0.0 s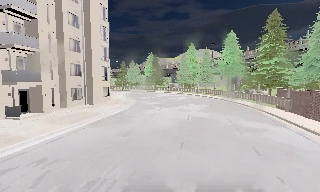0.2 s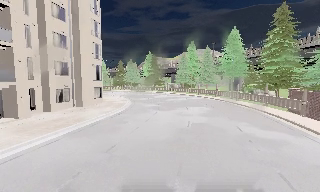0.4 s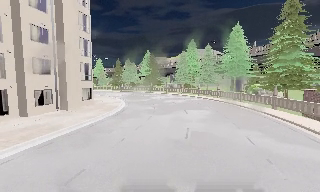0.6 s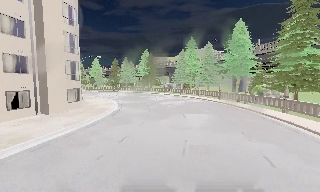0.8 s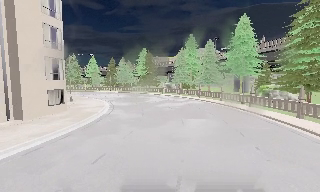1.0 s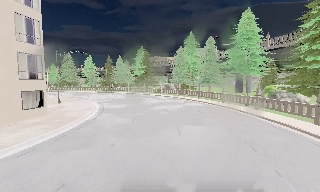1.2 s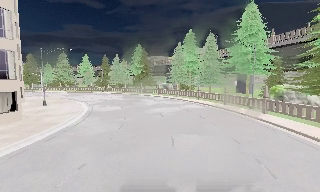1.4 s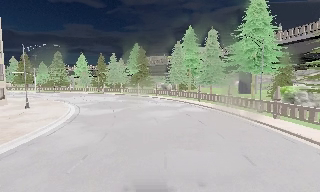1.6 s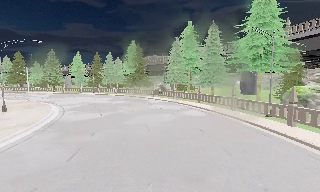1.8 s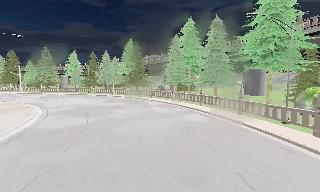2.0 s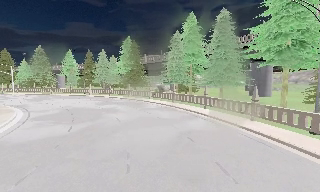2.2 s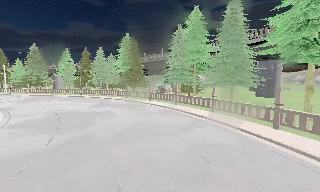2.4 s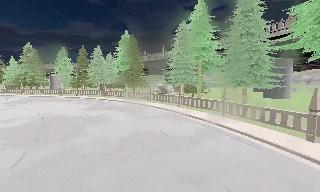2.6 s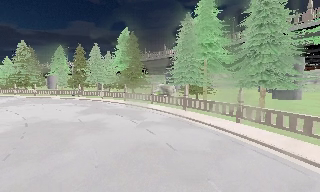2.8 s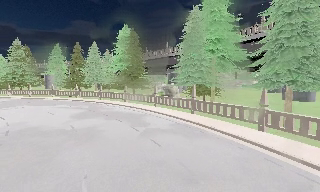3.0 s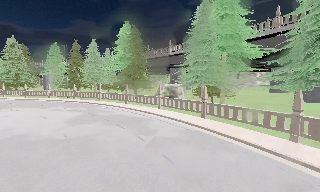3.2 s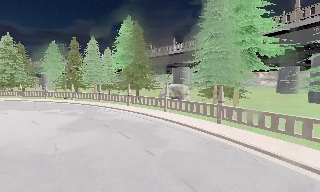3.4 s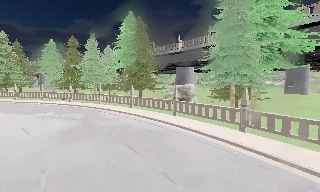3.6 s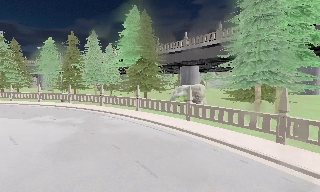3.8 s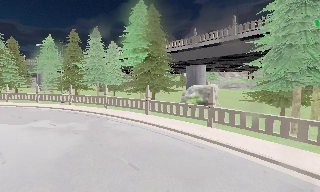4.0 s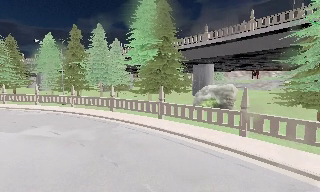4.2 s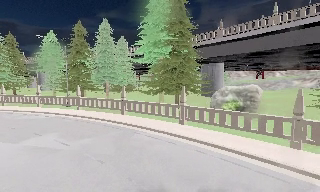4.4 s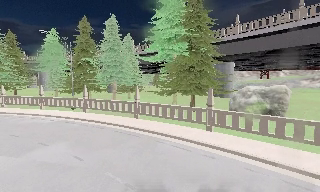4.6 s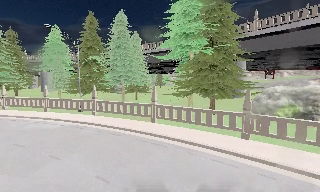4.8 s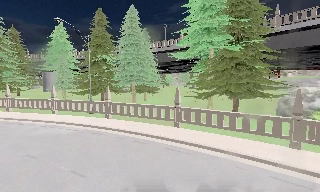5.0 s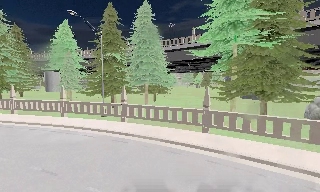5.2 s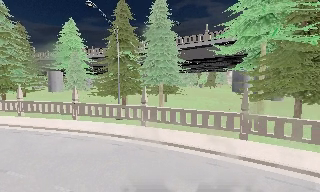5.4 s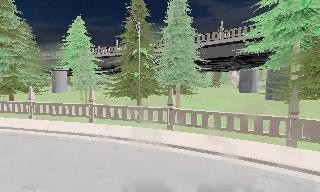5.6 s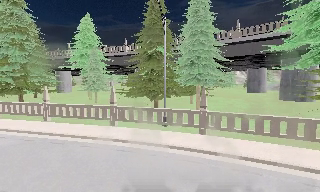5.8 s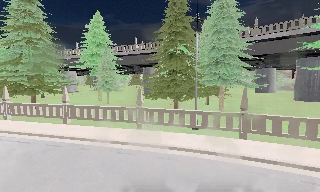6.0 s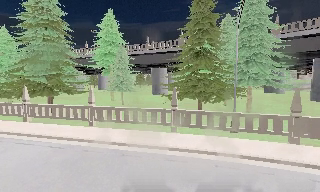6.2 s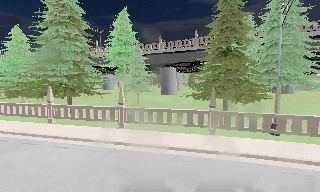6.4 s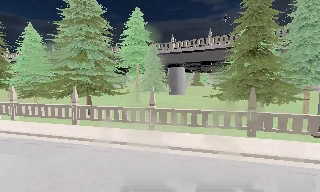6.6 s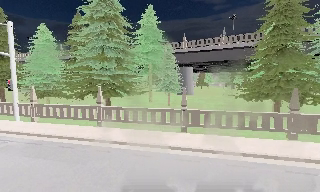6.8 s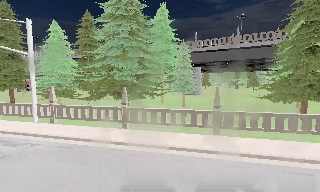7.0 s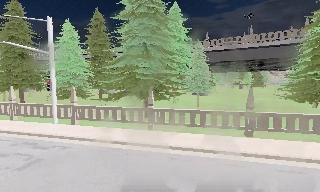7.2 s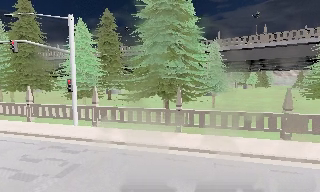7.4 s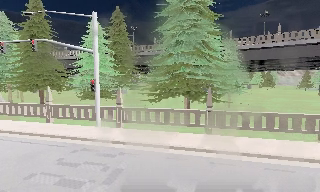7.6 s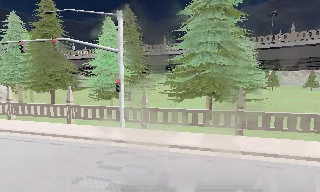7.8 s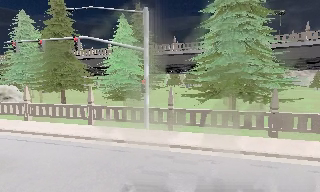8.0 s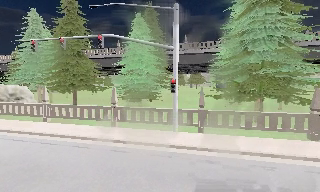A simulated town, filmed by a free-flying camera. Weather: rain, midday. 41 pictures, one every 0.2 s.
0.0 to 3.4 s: The camera travels forward, about 35 m, so what stands in front looms larger.
3.4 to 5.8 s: The camera travels to its left and forward, about 25 m, so close, fixed things drift to the right.
5.8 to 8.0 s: The camera travels to its left, about 20 m, so close, fixed things drift to the right.
The film runs backward here.
